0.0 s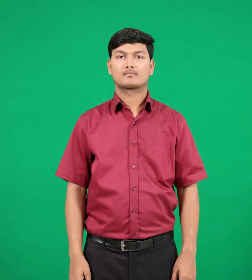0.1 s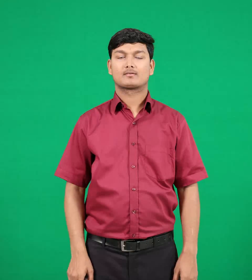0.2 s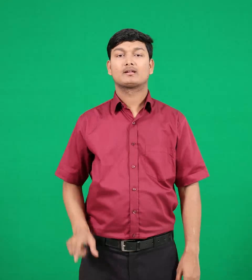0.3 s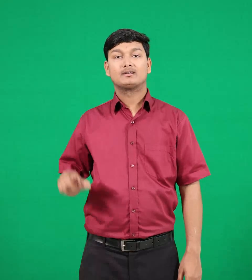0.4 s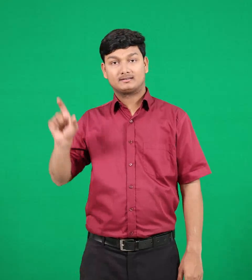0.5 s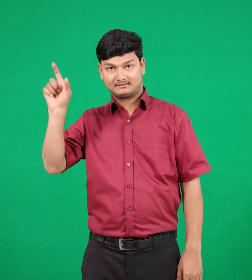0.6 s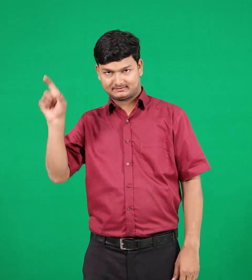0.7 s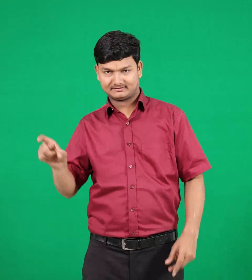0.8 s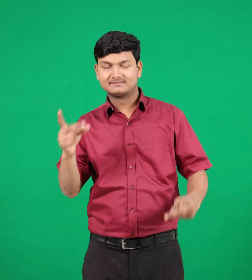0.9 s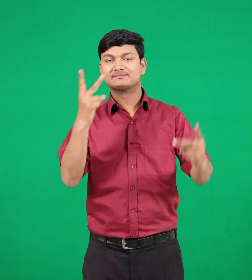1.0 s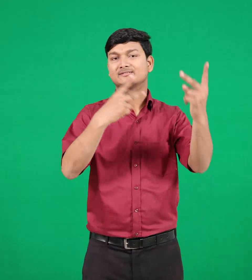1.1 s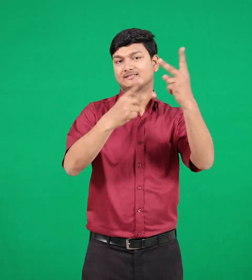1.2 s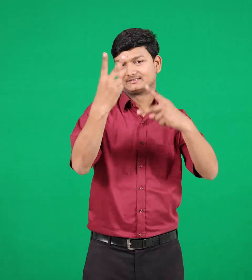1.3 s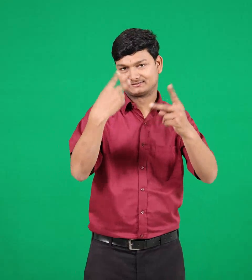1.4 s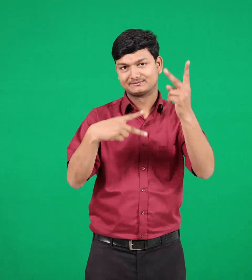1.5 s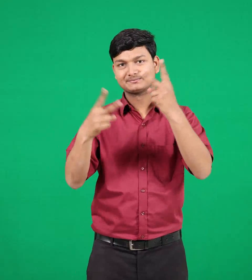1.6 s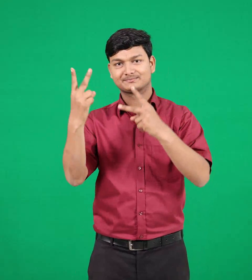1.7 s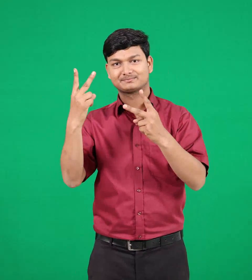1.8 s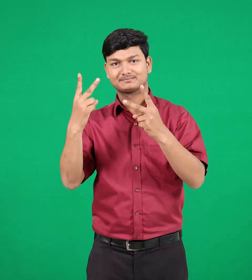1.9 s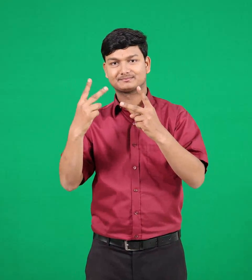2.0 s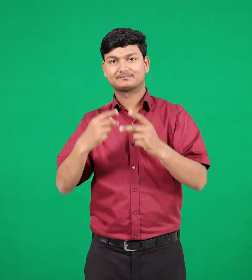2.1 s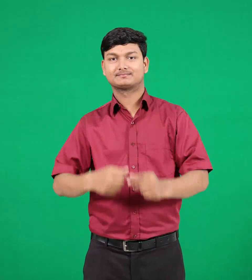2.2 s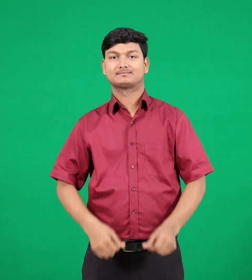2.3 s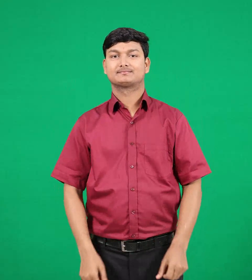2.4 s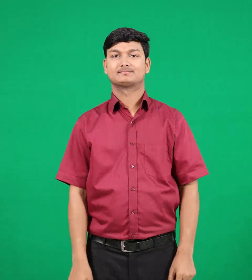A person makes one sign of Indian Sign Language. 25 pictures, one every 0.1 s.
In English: visitor
